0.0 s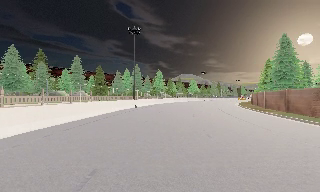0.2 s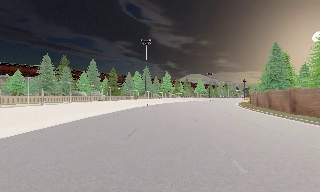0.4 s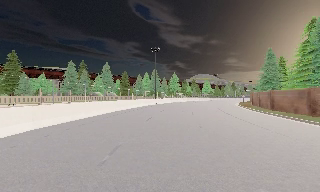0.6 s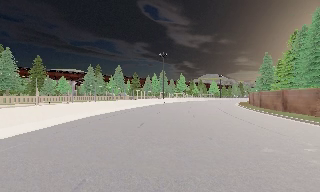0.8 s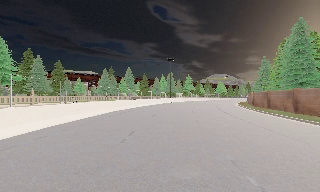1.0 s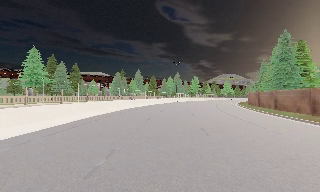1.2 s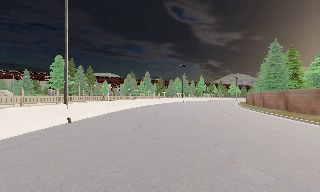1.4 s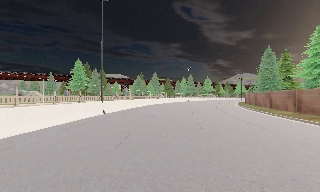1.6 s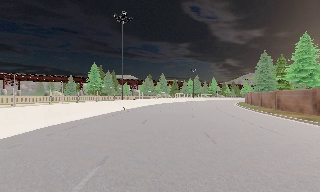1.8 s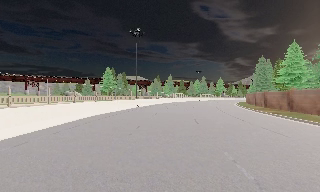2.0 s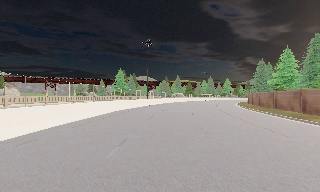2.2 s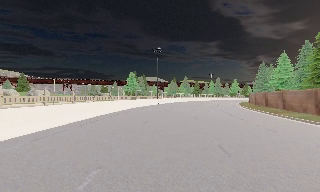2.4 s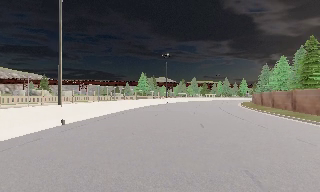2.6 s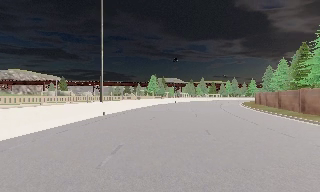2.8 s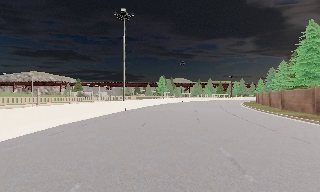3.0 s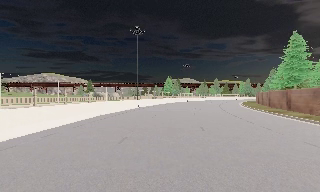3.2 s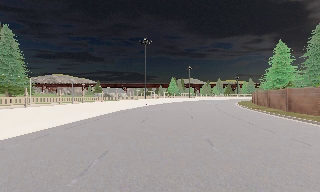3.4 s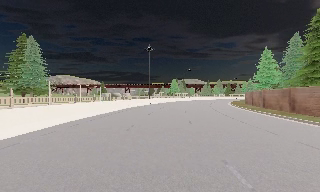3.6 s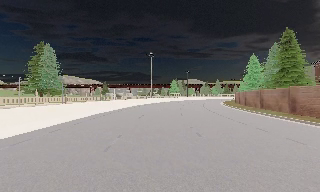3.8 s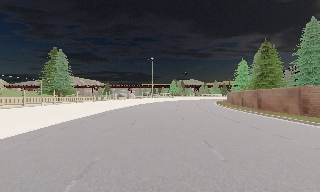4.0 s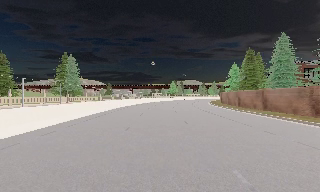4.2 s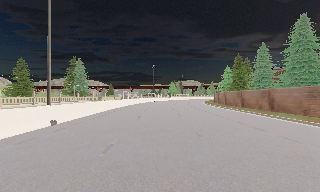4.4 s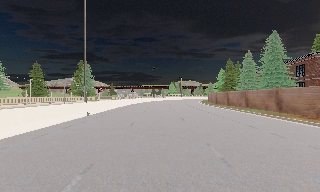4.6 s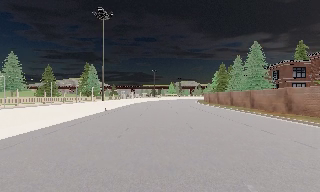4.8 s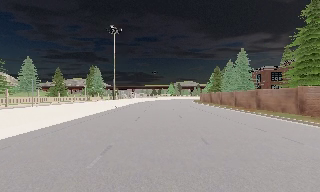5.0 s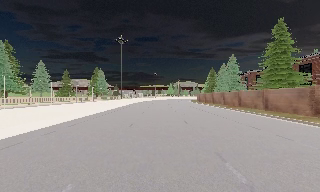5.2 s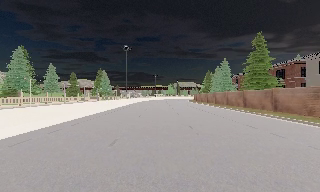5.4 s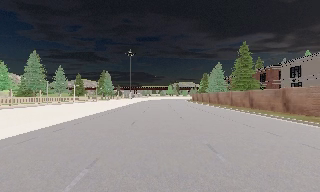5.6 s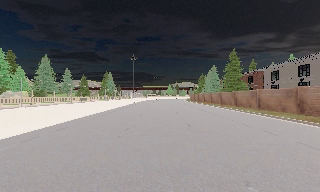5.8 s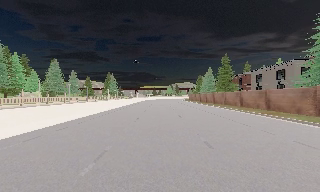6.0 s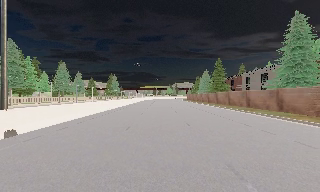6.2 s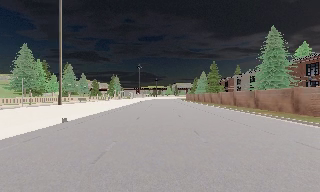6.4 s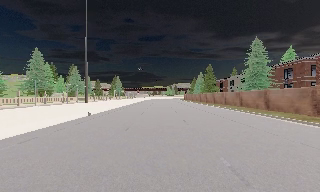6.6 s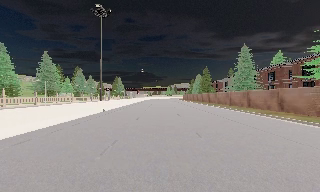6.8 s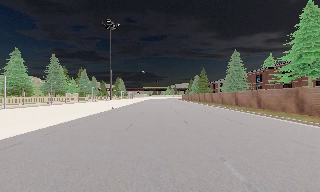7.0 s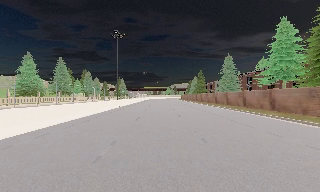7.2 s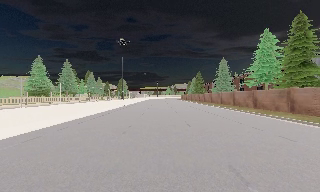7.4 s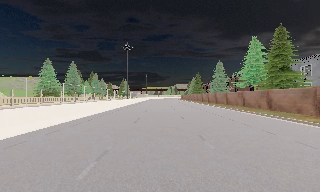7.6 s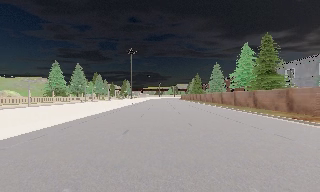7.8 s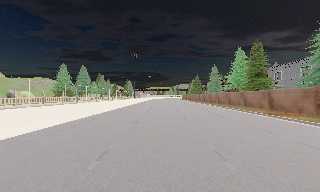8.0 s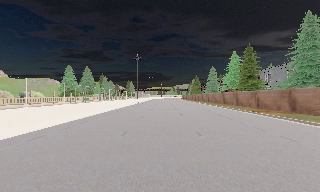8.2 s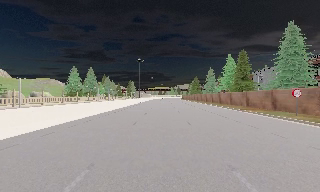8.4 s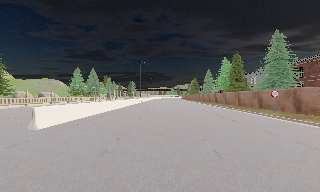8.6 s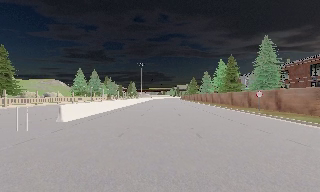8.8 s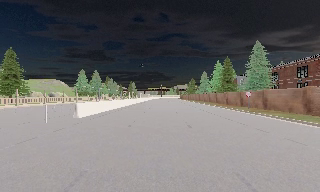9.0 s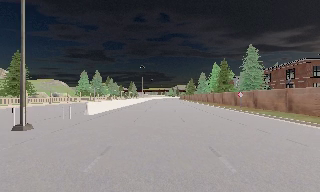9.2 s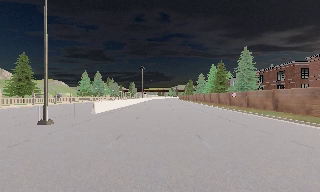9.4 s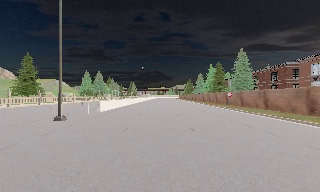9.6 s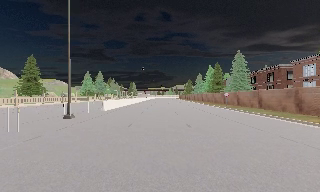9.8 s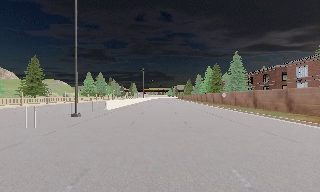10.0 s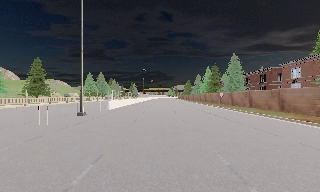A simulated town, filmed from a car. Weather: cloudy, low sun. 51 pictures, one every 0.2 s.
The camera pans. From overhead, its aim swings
counterclockwise.
The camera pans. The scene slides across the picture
to the right.
0.0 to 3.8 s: The camera swings to its left by about 45 degrees, and the scene slides to the right. It travels backward, about 85 m.
3.8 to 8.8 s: The camera travels backward, about 90 m, so what stands in front gets smaller. It loses speed.
8.8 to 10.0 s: The camera travels backward, about 8 m, so what stands in front gets smaller. It loses speed.
The film runs backward here.
